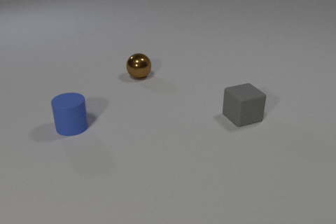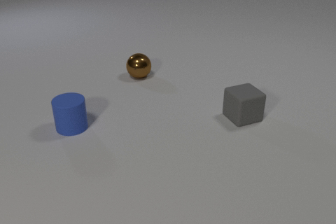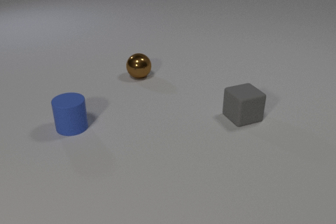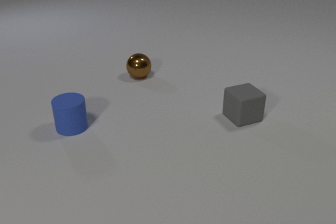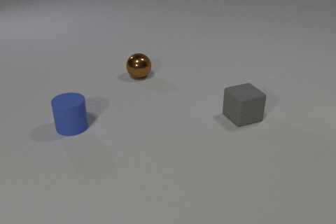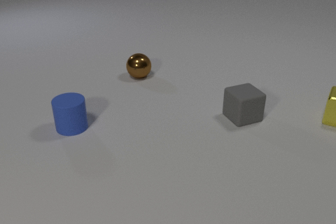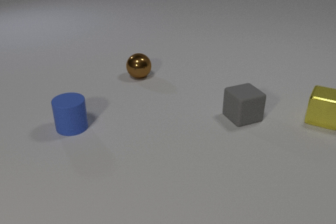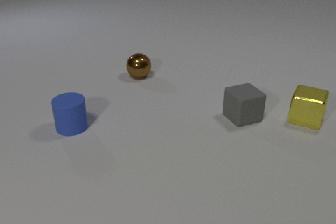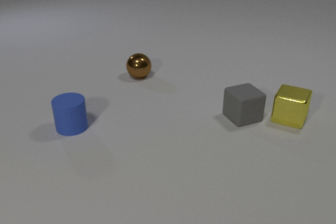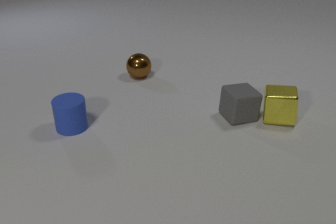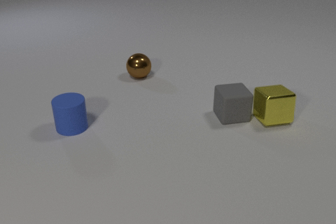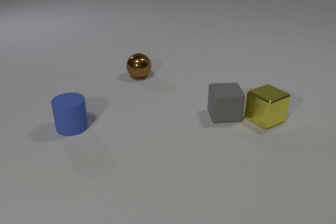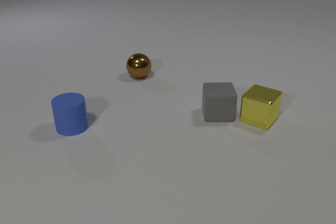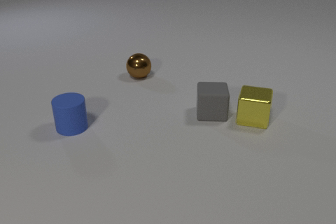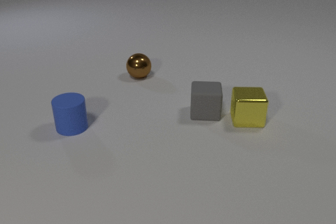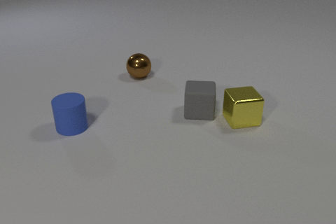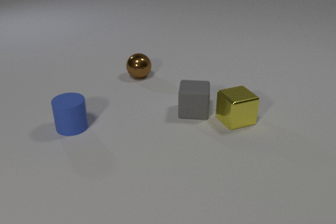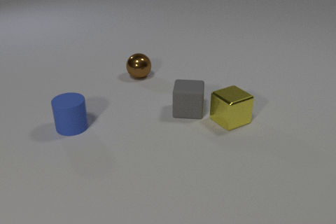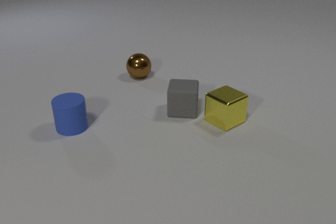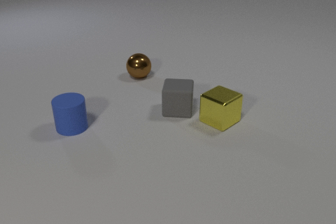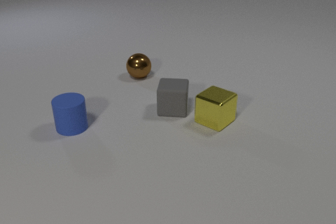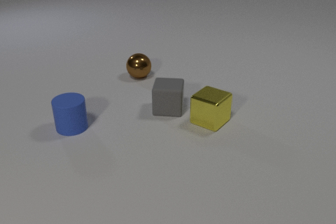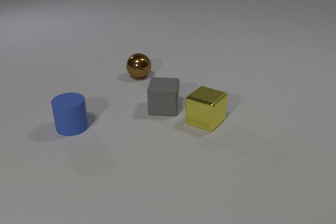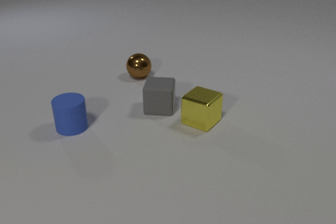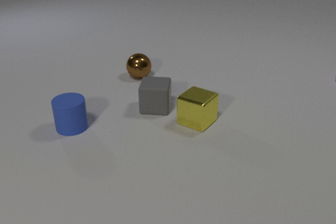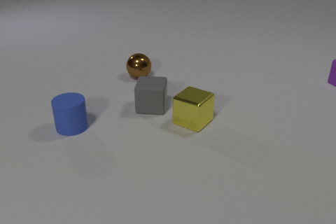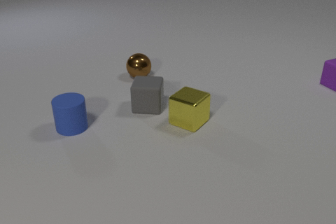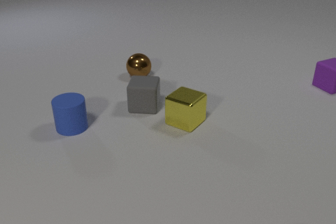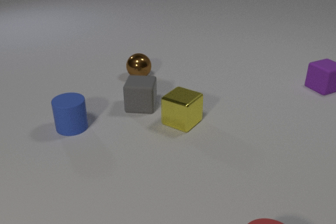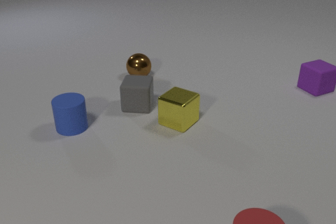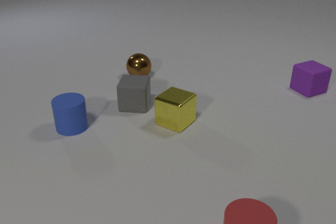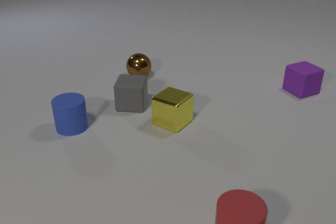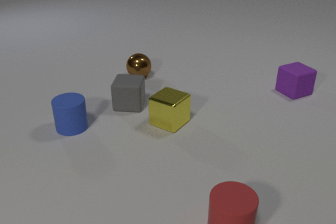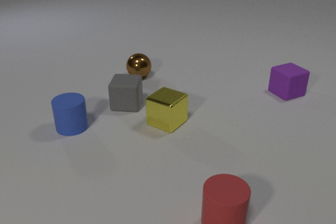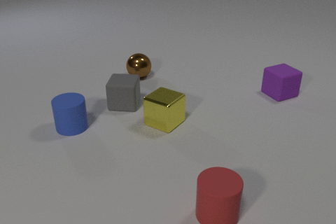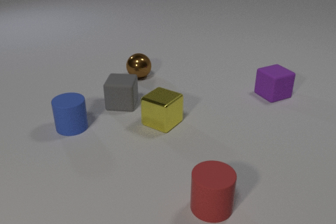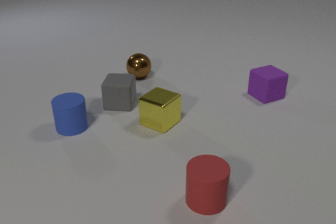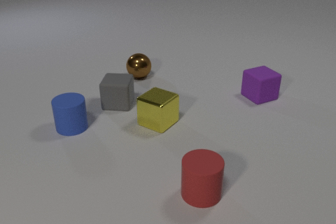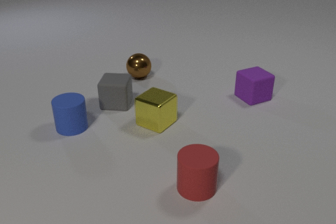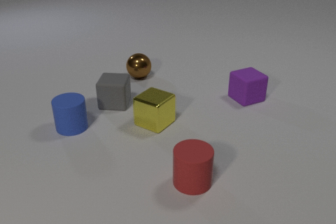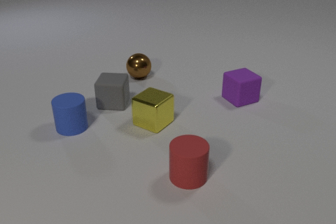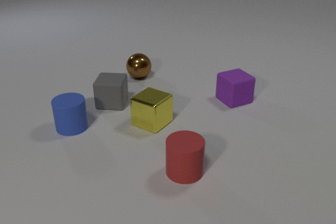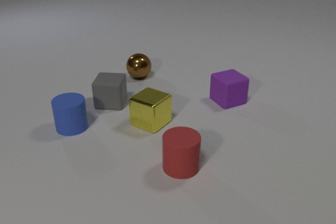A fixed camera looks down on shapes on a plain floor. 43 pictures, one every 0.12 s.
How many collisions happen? 1.
What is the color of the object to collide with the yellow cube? gray.
What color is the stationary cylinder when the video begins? blue.
0.00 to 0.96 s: The yellow metal cube comes in at the right edge, slides to the left.
0.96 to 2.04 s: The yellow metal cube slides to the left, spins so that its near face slides to the right, counterclockwise seen from above. The gray rubber cube slides to the left, spins clockwise seen from above by about 30 degrees, its near face sliding to the left. The yellow metal cube and the gray rubber cube collide.
2.04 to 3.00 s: The yellow metal cube slides to the left, spins so that its near face slides to the right, counterclockwise seen from above. The gray rubber cube slides to the left. The purple rubber cube comes in at the right edge, slides to the left and toward the camera.
3.00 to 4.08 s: The yellow metal cube slides to the left. The gray rubber cube slides to the left. The red rubber cylinder comes in at the bottom edge, slides away from the camera and to the left. The purple rubber cube slides to the left and toward the camera.
4.08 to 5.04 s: The yellow metal cube slides to the left. The gray rubber cube slides to the left. The red rubber cylinder slides away from the camera and to the left. The purple rubber cube slides to the left and toward the camera.
